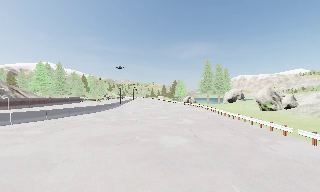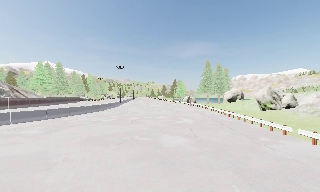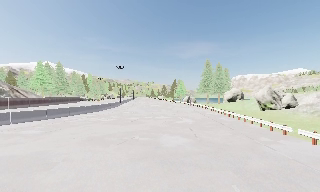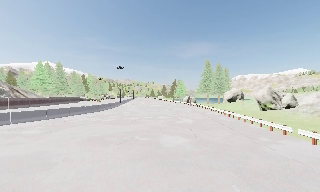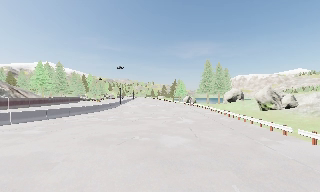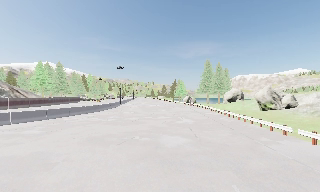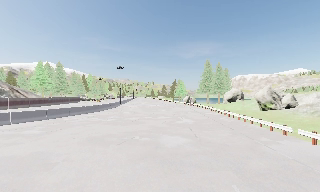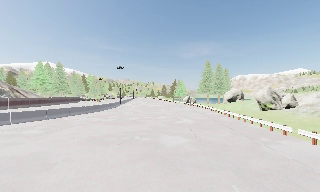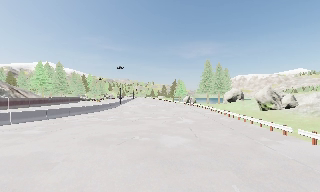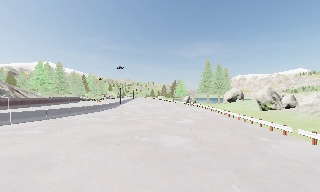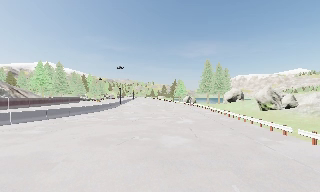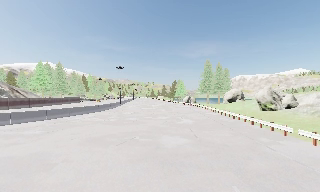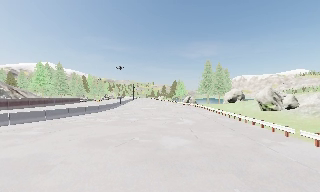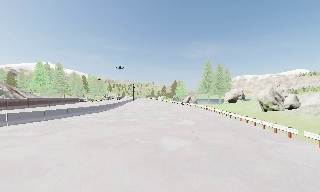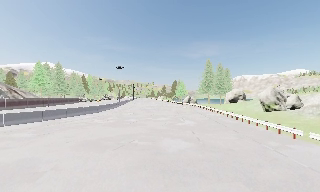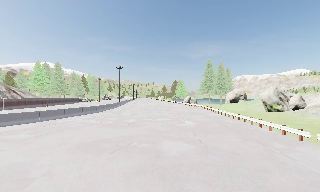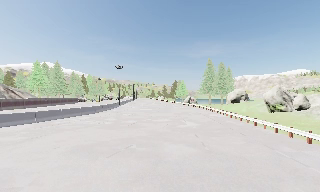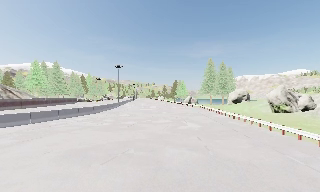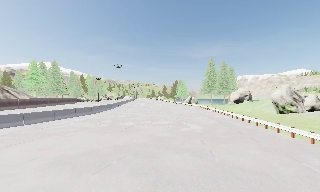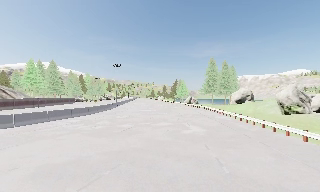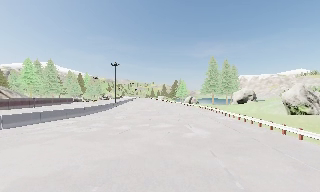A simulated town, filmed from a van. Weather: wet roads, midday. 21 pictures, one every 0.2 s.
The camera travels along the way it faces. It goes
forward.
0.0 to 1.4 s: The camera keeps its place and its aim.
1.4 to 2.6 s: The camera shifts only a little, or ends up much as it began.
2.6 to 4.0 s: The camera travels forward, about 5 m, so what stands in front looms larger. It gains speed.
The film runs forward here.
